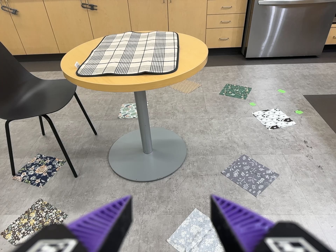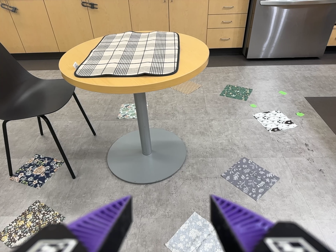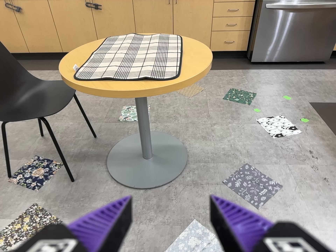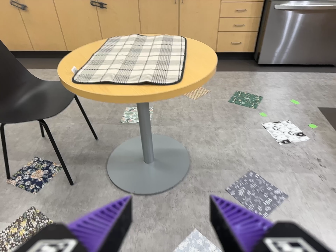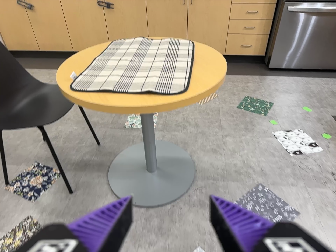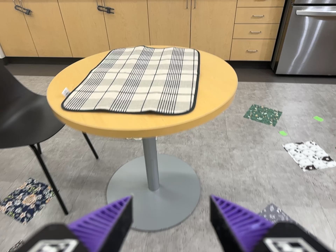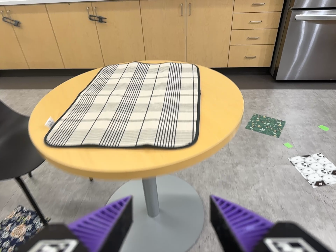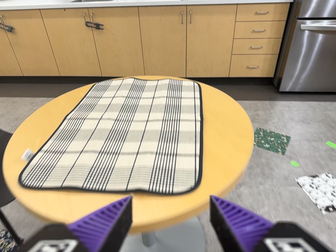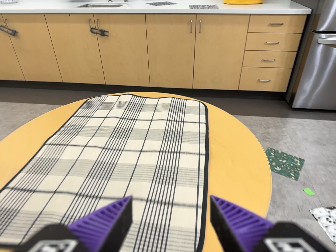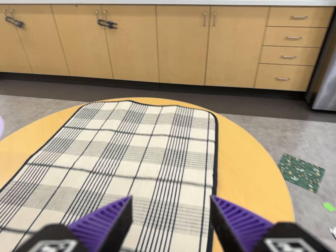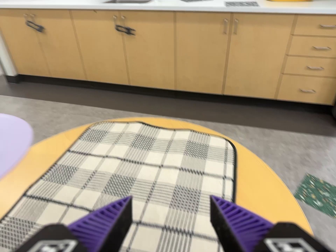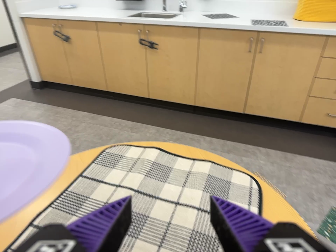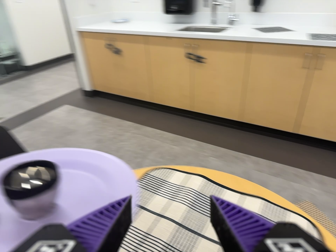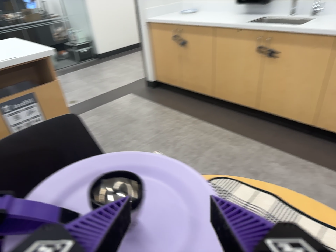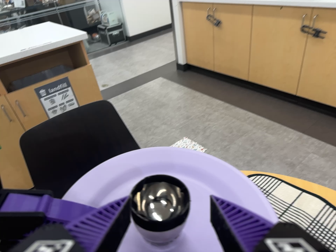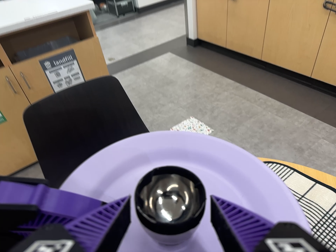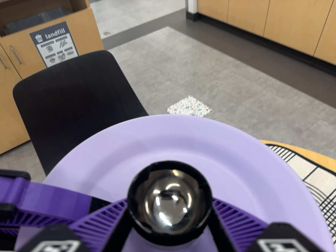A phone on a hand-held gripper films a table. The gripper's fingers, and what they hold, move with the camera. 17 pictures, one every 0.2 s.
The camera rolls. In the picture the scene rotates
clockwise.
The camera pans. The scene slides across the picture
to the right.
0.0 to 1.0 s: The camera travels forward and toward the top of its view, about 34 cm, so what stands in front looms larger.
1.0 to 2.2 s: The camera pans to its left by about 10 degrees. It travels forward and toward the top of its view, about 70 cm, so what stands in front looms larger. It rolls about its line of sight by about 10 degrees, and the scene rotates clockwise.
2.2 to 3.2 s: The scene slides to the right, as the camera pans about 30 degrees to its left. It travels forward, toward the top of its view and to its left, about 22 cm. Its aim tips toward the bottom of its view by about 15 degrees. It rolls about its line of sight by about 15 degrees, and the scene rotates clockwise.
The film runs forward here.
